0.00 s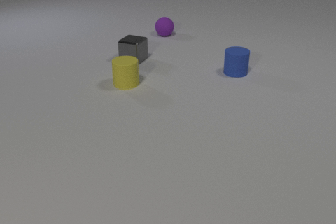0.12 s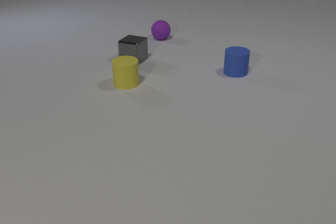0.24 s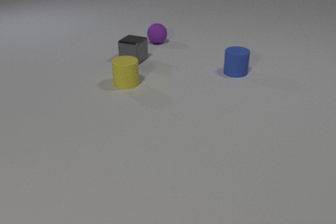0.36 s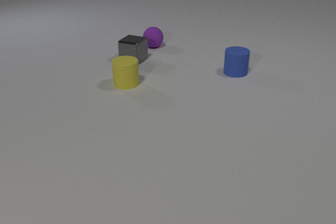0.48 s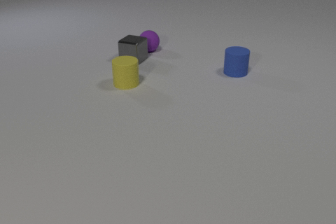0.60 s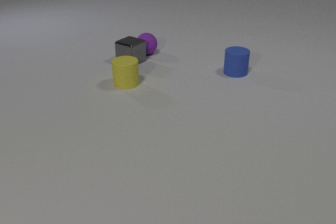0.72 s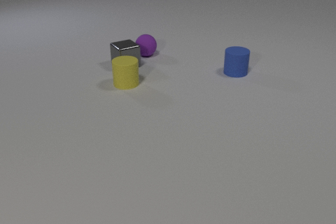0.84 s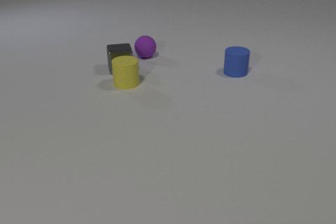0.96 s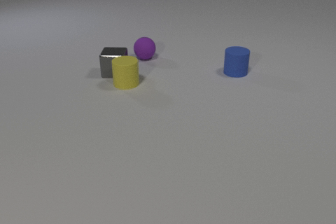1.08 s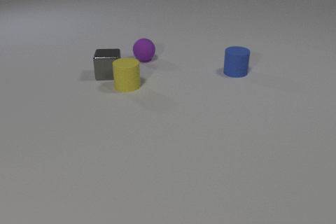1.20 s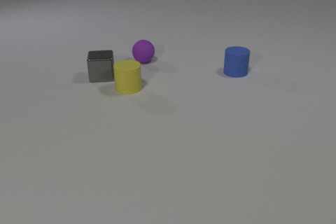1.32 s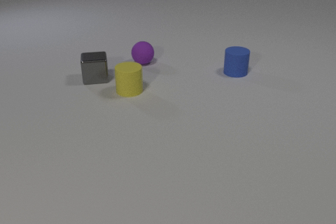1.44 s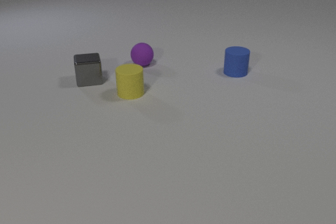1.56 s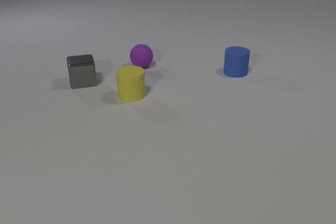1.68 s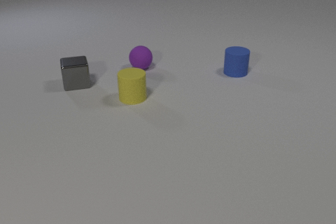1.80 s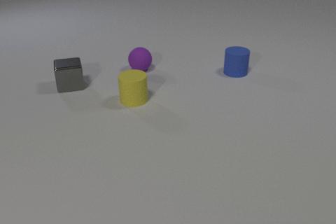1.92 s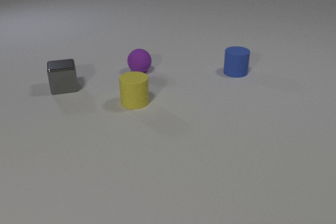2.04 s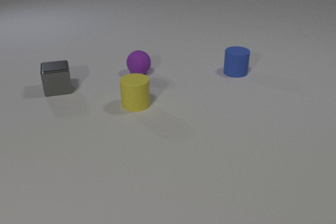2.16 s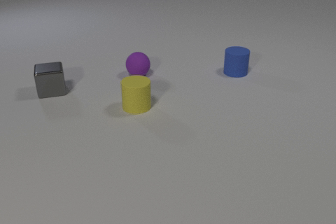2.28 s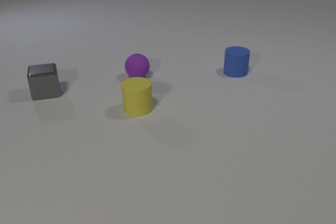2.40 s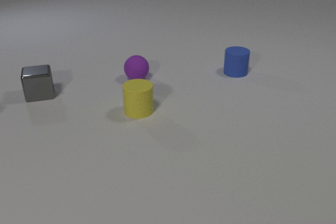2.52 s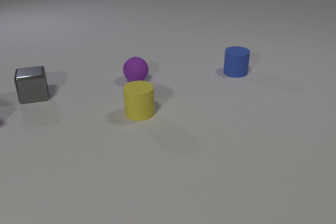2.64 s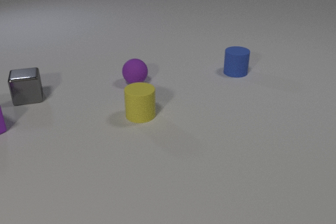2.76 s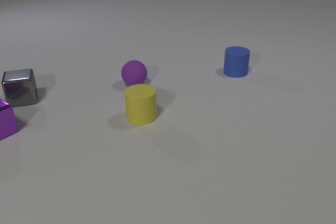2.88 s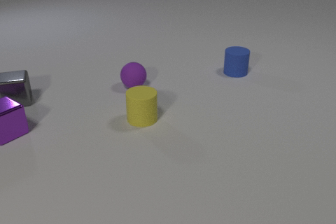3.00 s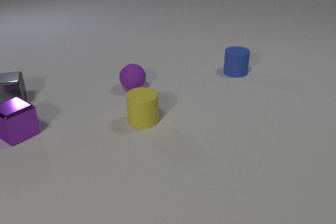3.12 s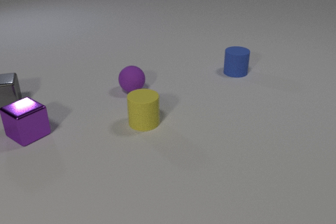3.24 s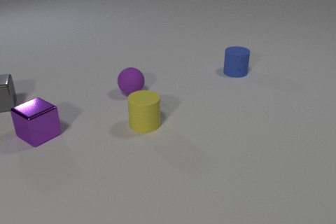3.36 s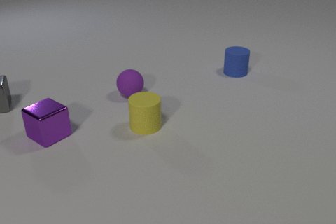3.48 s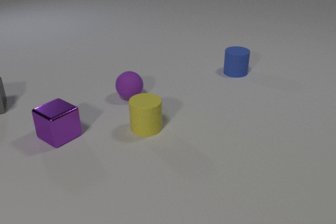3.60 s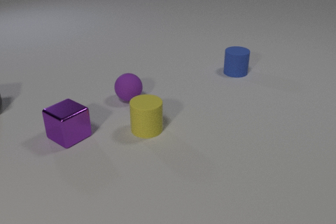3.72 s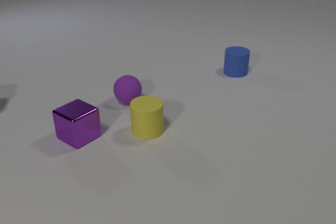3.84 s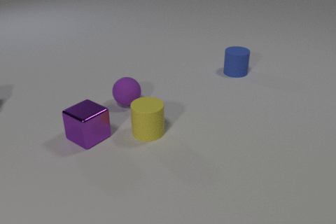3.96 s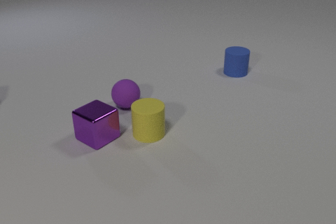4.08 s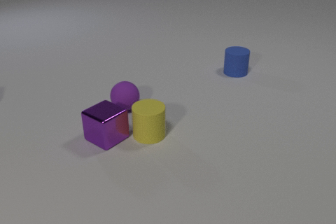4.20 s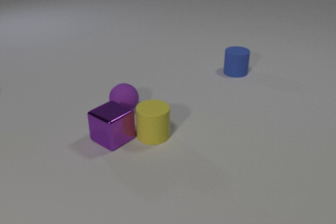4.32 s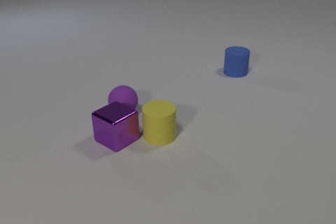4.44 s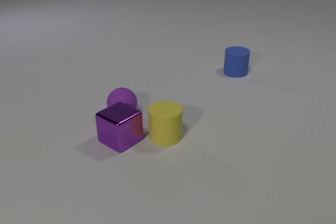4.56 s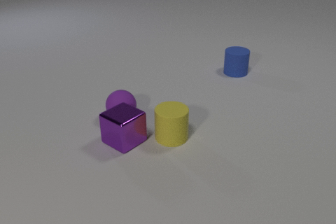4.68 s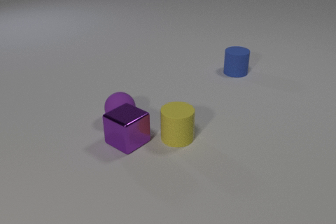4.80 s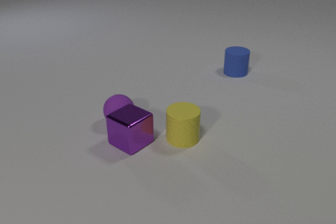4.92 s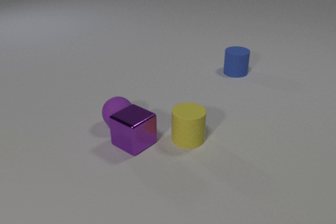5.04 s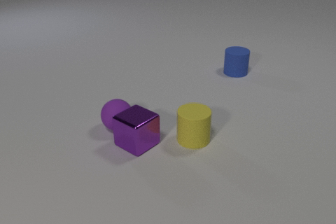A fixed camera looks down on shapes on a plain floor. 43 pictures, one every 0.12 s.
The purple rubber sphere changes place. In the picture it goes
toward the camera.
The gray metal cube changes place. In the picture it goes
to the left.
0.00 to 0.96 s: The purple rubber sphere rolls toward the camera. The gray metal cube slides toward the camera and to the left, spins so that its near face slides to the left, clockwise seen from above. The purple rubber sphere and the gray metal cube collide. The gray metal cube and the yellow rubber cylinder collide.
0.96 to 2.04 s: The purple rubber sphere rolls toward the camera. The gray metal cube slides to the left and toward the camera. The yellow rubber cylinder slides toward the camera.
2.04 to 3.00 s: The purple rubber sphere rolls toward the camera. The gray metal cube slides to the left. The yellow rubber cylinder slides toward the camera. The purple metal cube comes in at the left edge, slides to the right and toward the camera.
3.00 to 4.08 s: The purple rubber sphere rolls toward the camera. The gray metal cube slides to the left, leaves at the left edge. The yellow rubber cylinder slides toward the camera. The purple metal cube slides to the right.
4.08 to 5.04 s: The purple rubber sphere rolls toward the camera. The yellow rubber cylinder slides to the right. The purple metal cube slides to the right and toward the camera. The yellow rubber cylinder and the purple metal cube collide.
How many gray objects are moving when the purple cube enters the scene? 1.
Are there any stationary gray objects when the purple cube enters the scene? no.
What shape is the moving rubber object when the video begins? sphere.
